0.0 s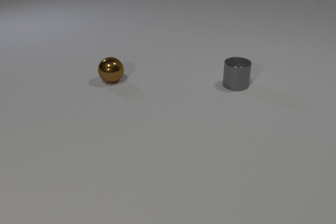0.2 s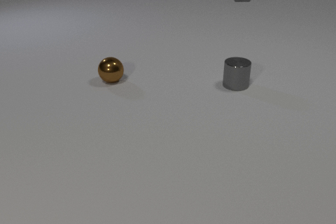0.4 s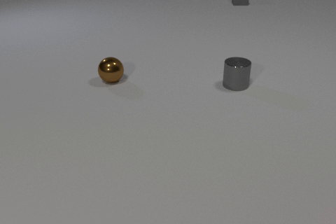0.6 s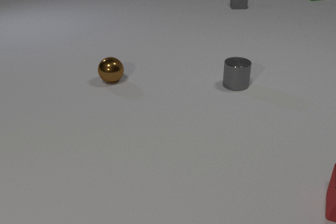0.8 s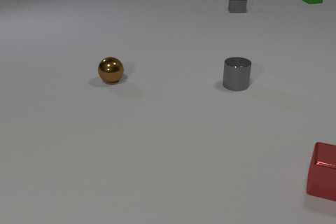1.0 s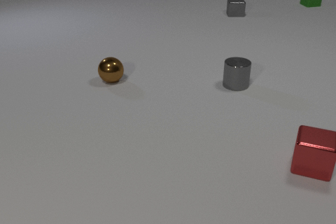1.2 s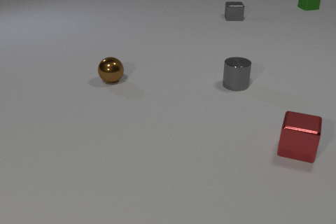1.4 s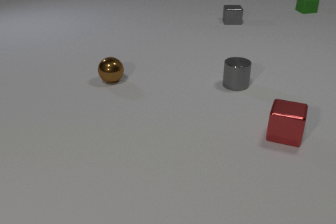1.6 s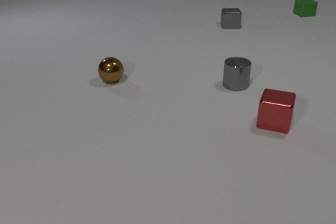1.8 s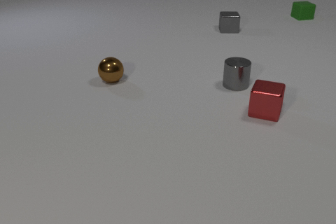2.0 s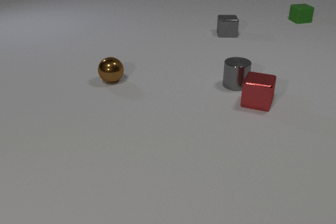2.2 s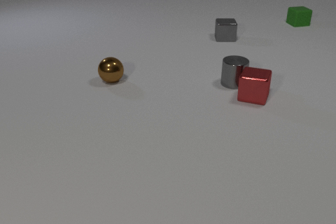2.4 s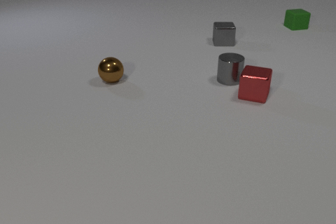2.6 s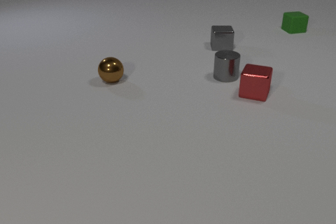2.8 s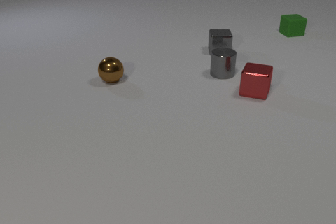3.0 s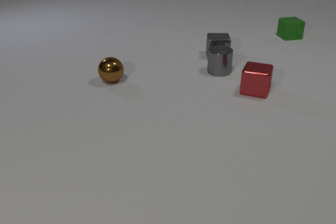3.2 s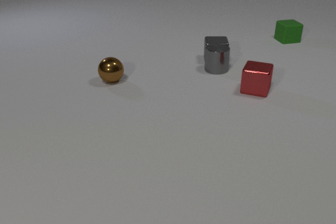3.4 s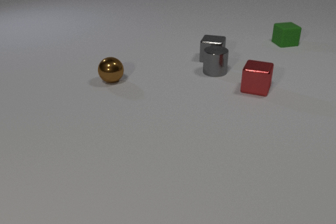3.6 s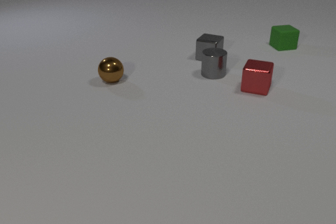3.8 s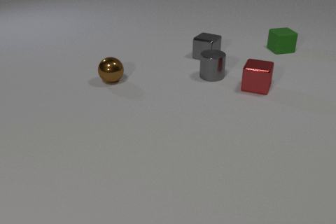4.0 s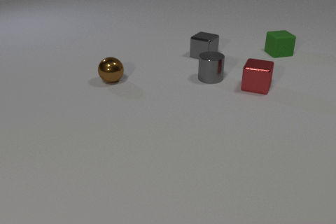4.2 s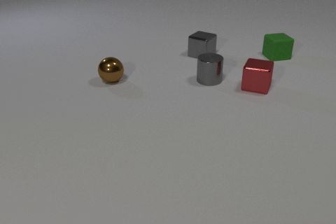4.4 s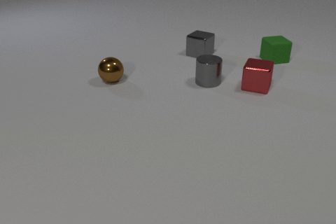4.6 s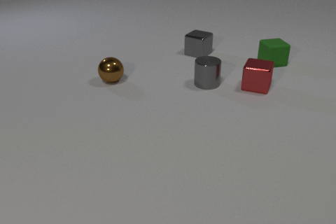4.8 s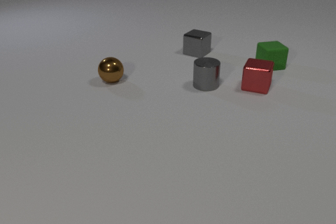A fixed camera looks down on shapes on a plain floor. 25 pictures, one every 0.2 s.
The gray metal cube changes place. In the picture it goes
toward the camera.
The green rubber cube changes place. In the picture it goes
toward the camera.
0.0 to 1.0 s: The red metal cube comes in at the right edge, slides away from the camera and to the left. The gray metal cube slides toward the camera. The green rubber cube comes in at the top edge, slides toward the camera.
1.0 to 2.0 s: The red metal cube slides away from the camera and to the left. The gray metal cube slides toward the camera. The green rubber cube slides toward the camera.
2.0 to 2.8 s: The red metal cube slides away from the camera. The gray metal cylinder slides away from the camera and to the left. The gray metal cube slides toward the camera. The green rubber cube slides toward the camera. The red metal cube and the gray metal cylinder collide.
2.8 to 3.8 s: The red metal cube slides away from the camera. The gray metal cylinder slides to the left and toward the camera. The gray metal cube slides toward the camera and to the left, spins so that its near face slides to the left, clockwise seen from above. The green rubber cube slides toward the camera. The gray metal cylinder and the gray metal cube collide.
3.8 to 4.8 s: The gray metal cylinder slides toward the camera. The gray metal cube slides to the left and away from the camera. The green rubber cube slides toward the camera.
How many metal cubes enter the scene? 2.
Are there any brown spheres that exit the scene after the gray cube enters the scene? no.
How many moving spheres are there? 0.
